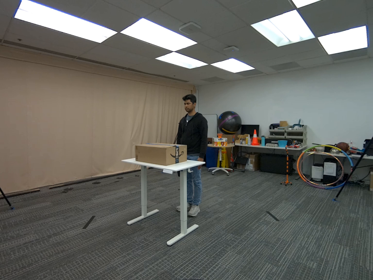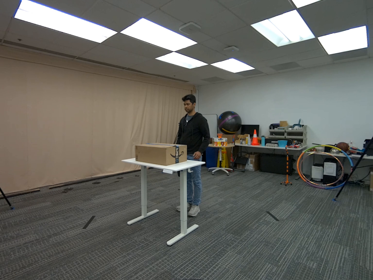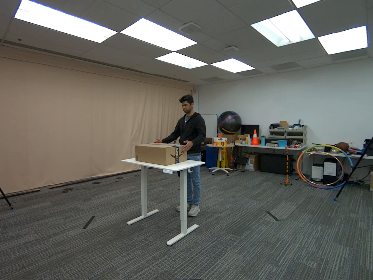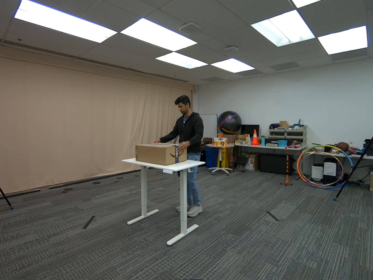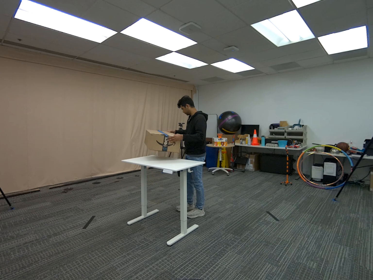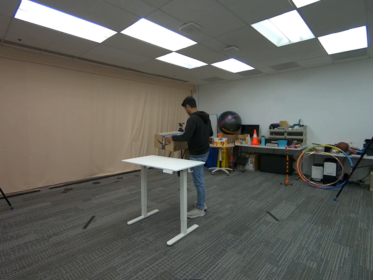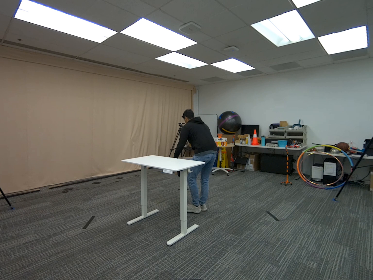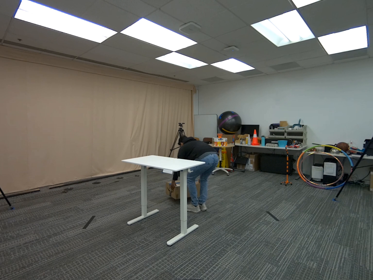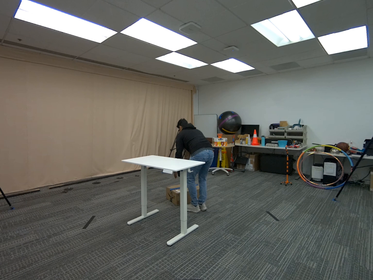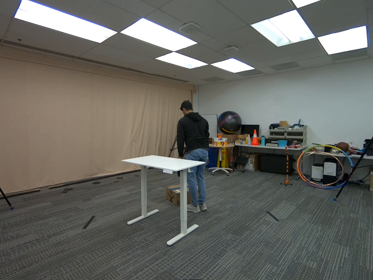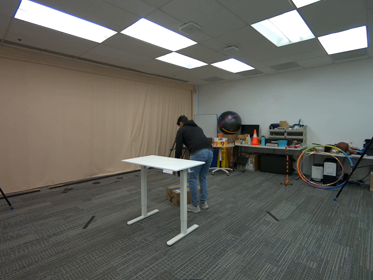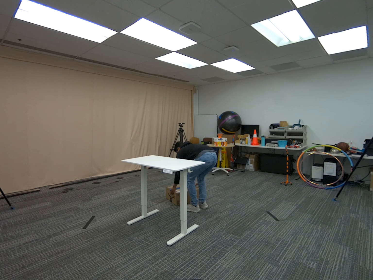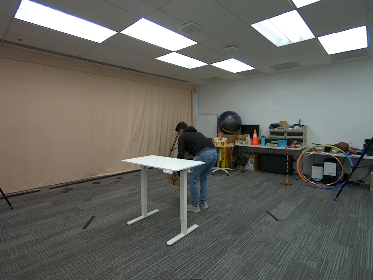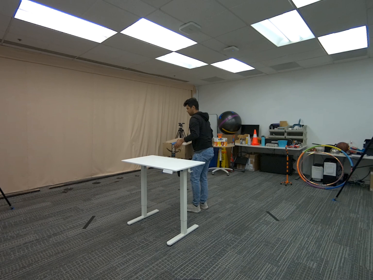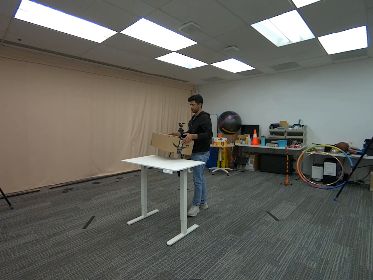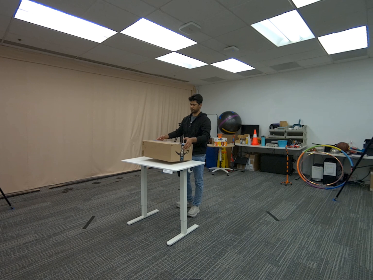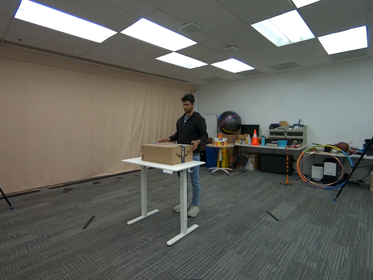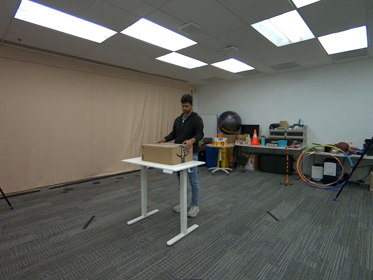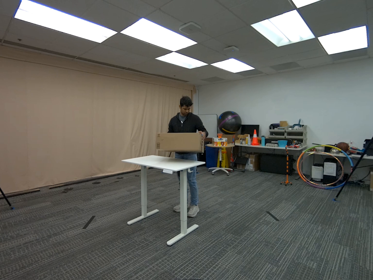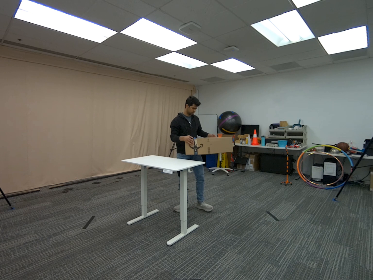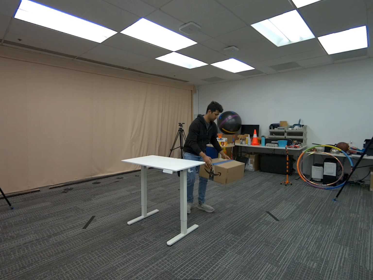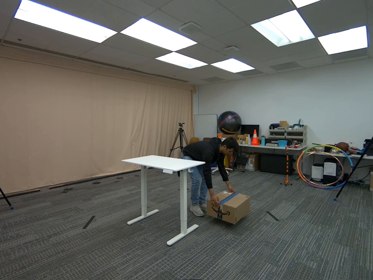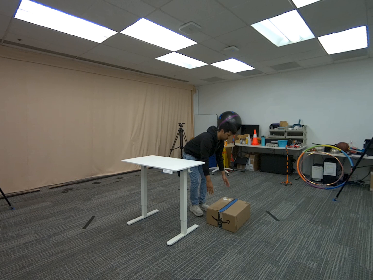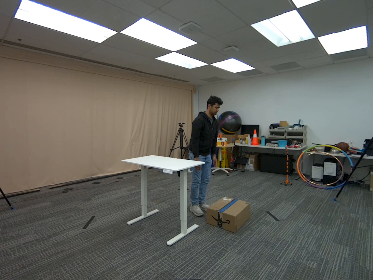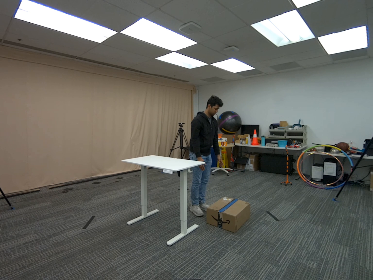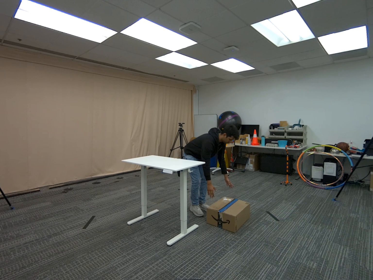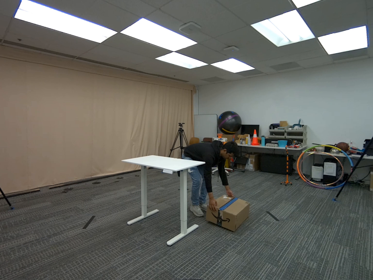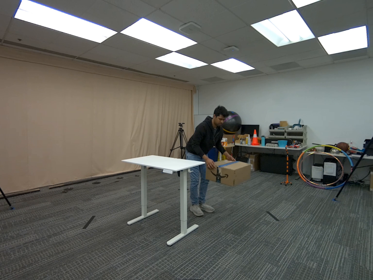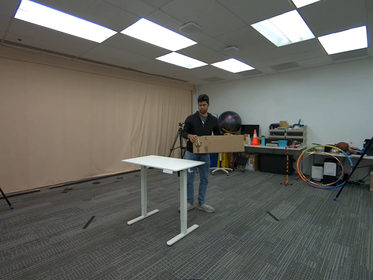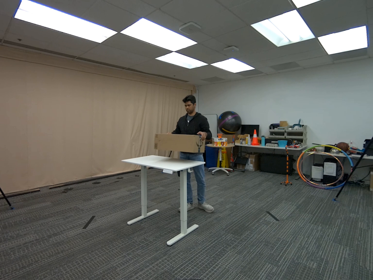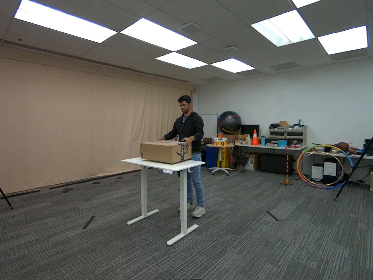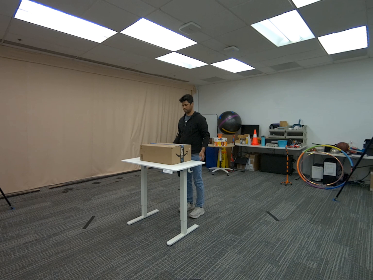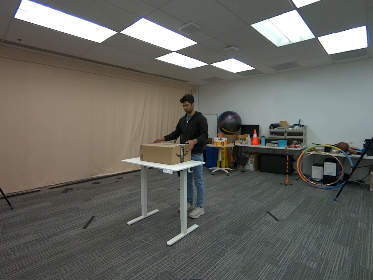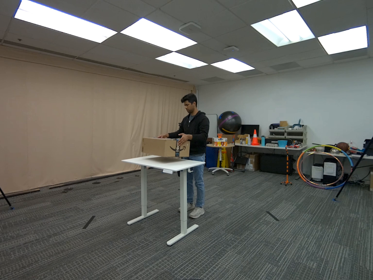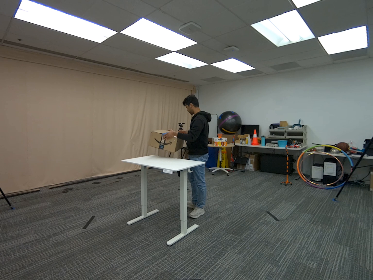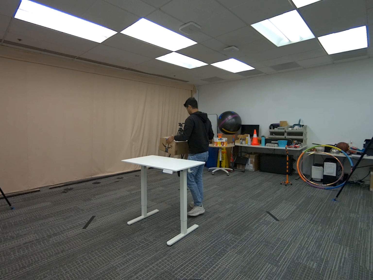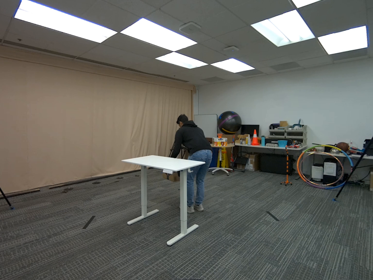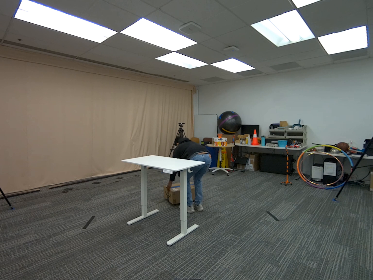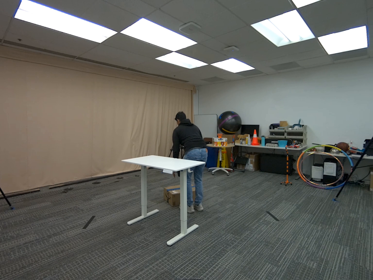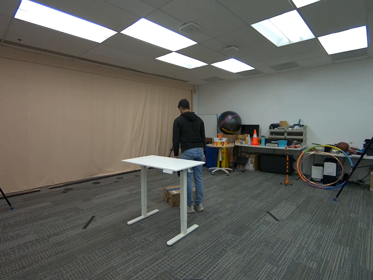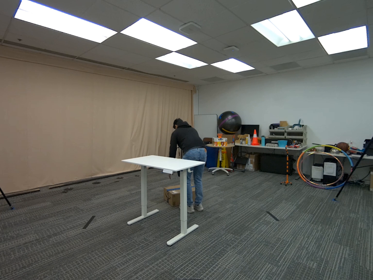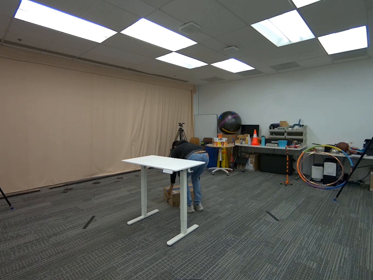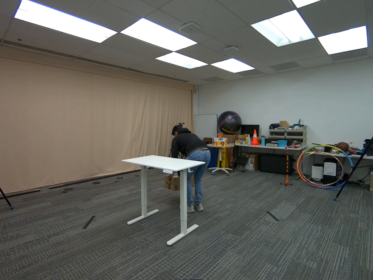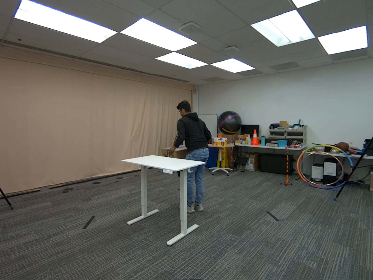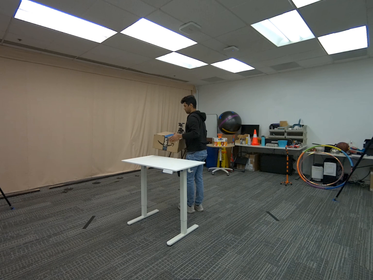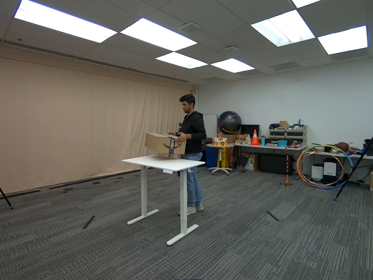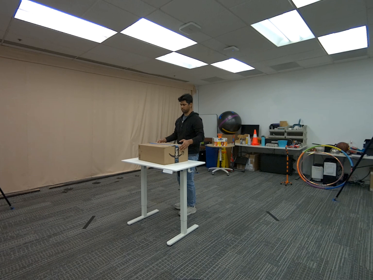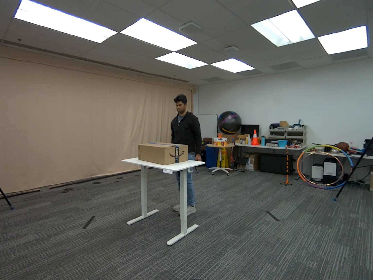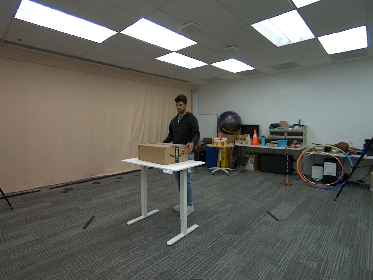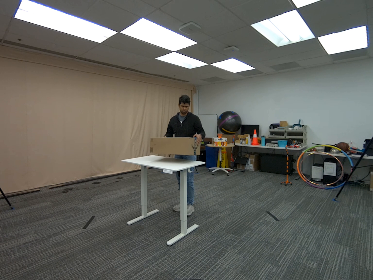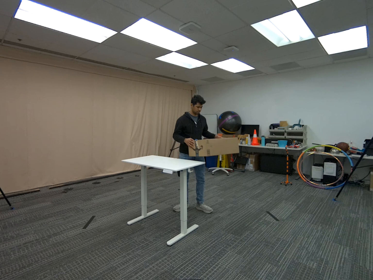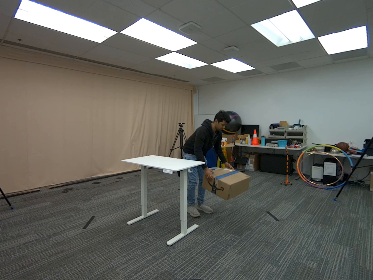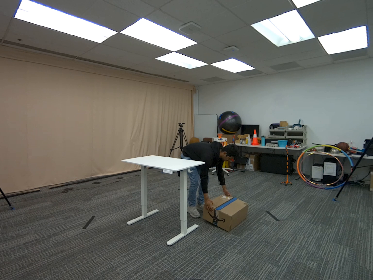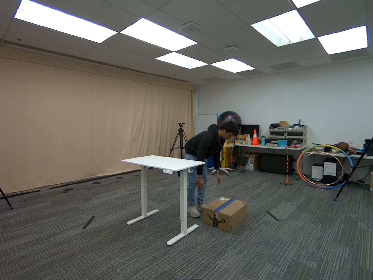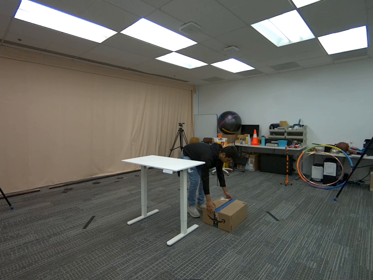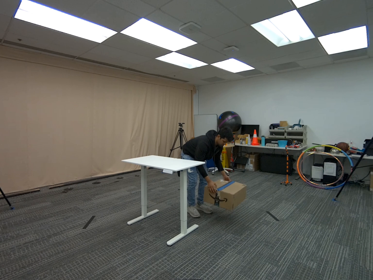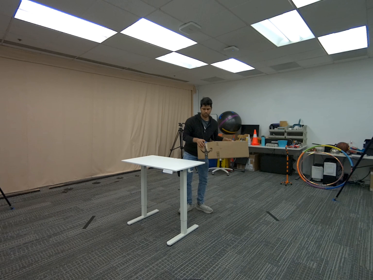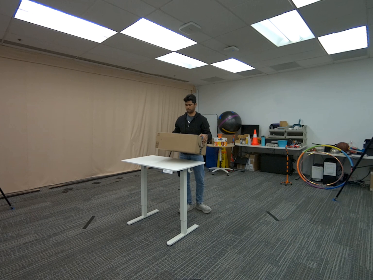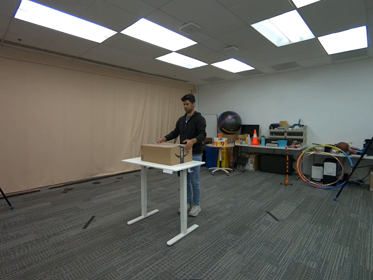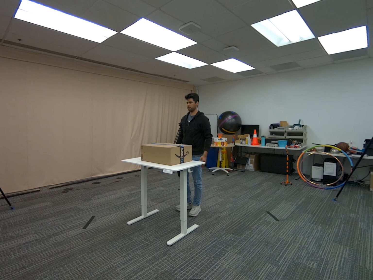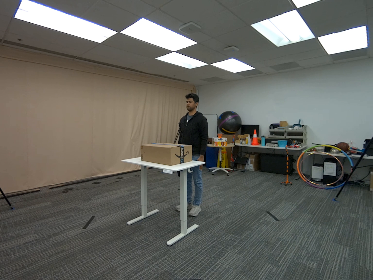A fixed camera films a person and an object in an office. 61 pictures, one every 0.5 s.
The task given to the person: Pick up the big brown cardboard box from the white desk and place it to the ground.
